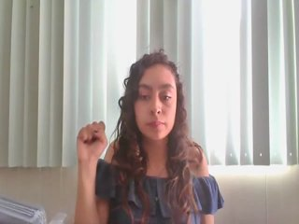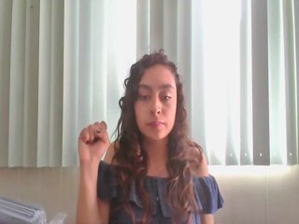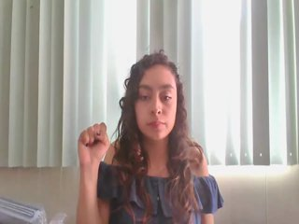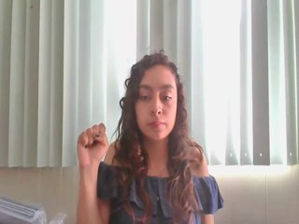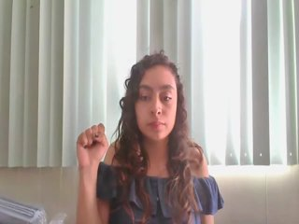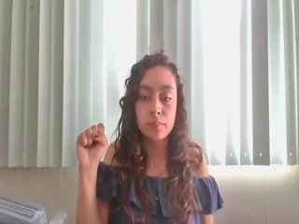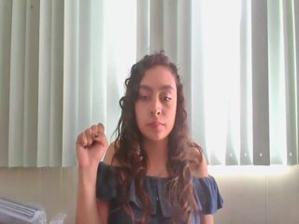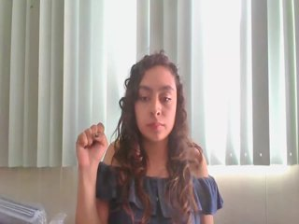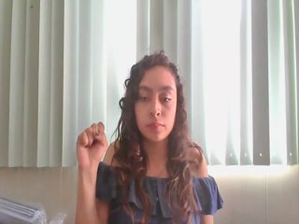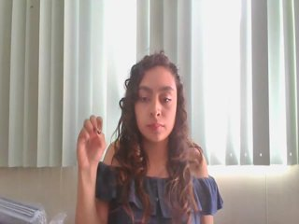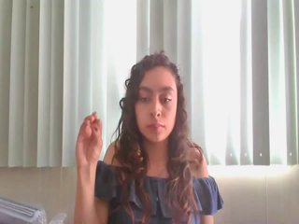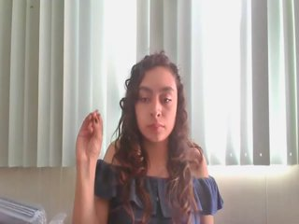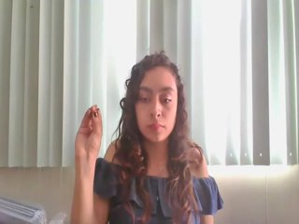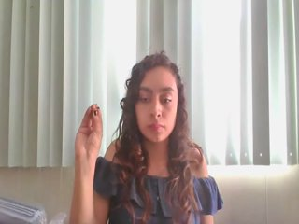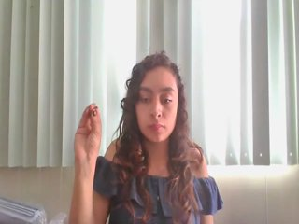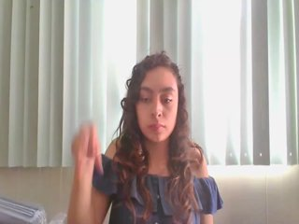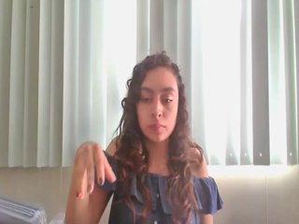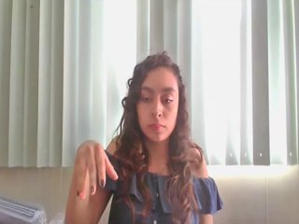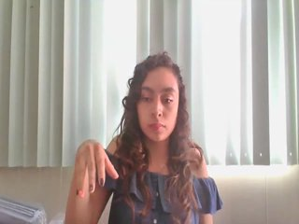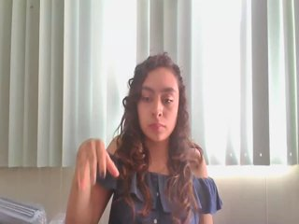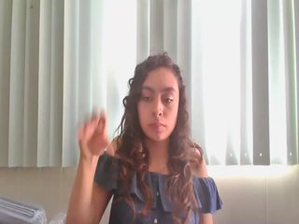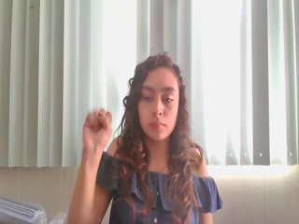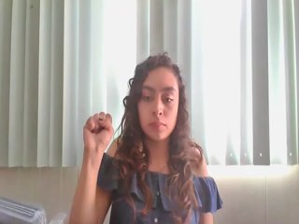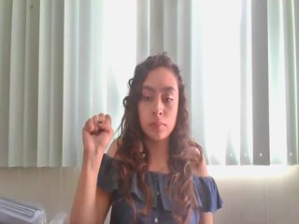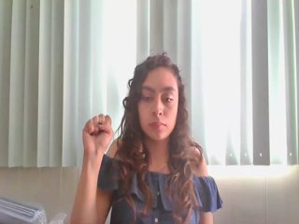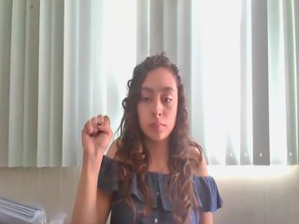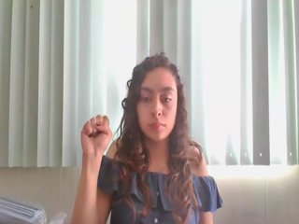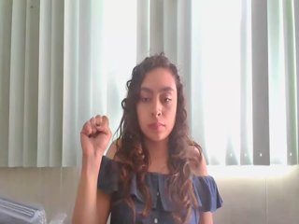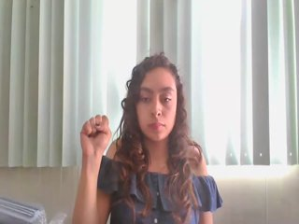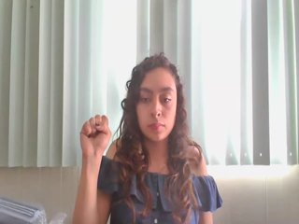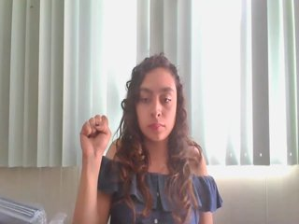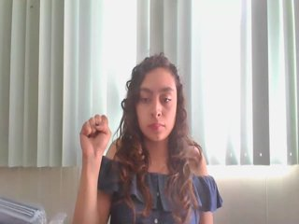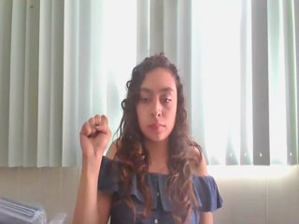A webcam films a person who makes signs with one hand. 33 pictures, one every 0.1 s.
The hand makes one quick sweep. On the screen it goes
downward.
0.0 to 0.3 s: Non-gesture.
0.4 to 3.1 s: On the screen the hand sweeps downward. The name of the sign: Throw down.
